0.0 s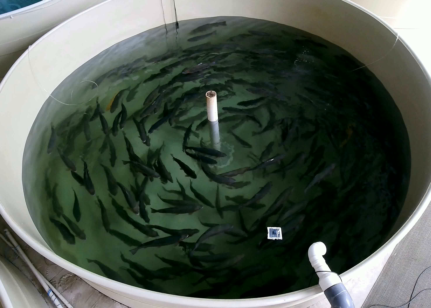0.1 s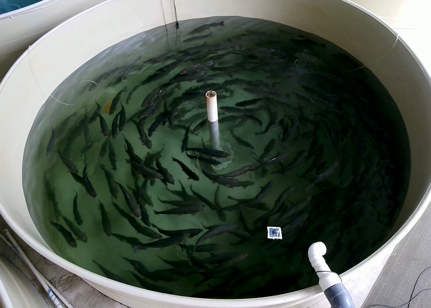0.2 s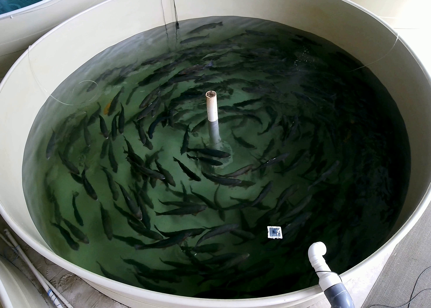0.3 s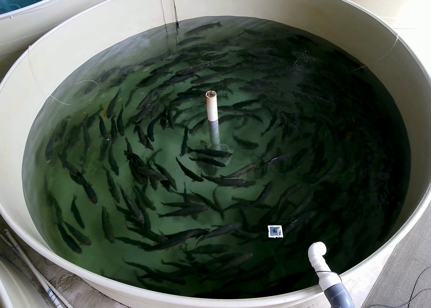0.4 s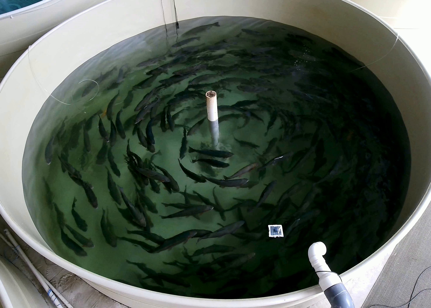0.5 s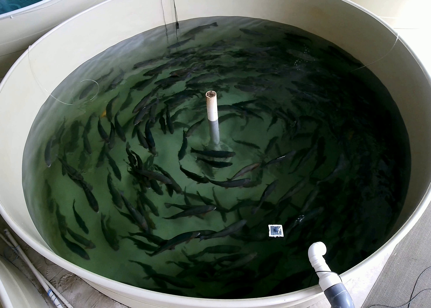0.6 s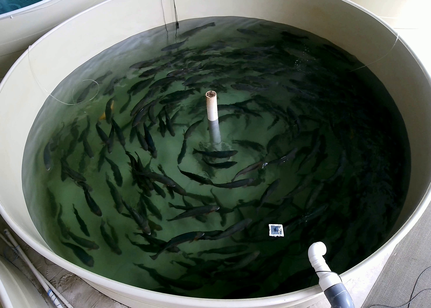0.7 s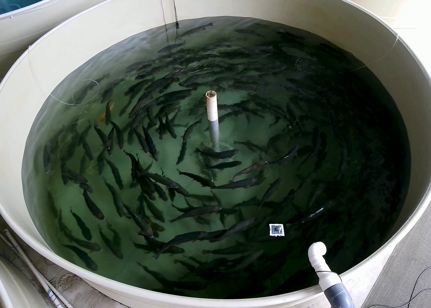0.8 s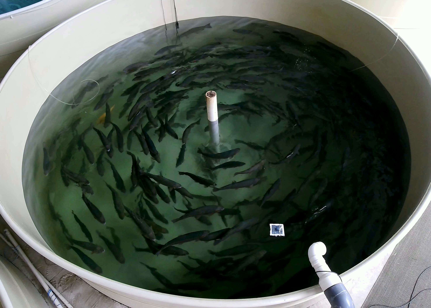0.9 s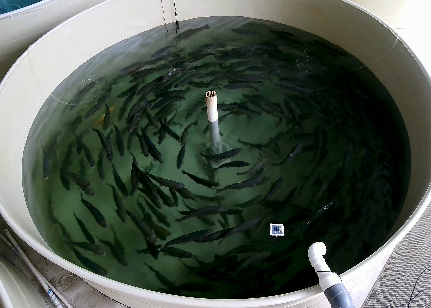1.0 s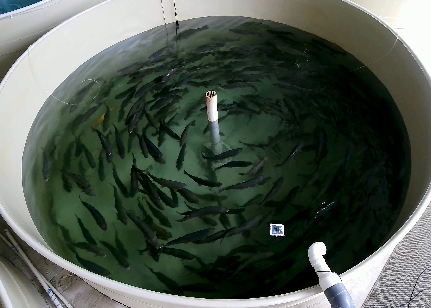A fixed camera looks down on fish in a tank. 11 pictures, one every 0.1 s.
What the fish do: Normal cruising.
